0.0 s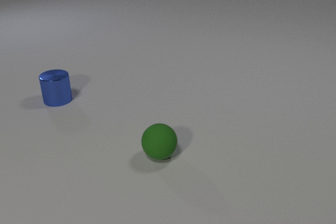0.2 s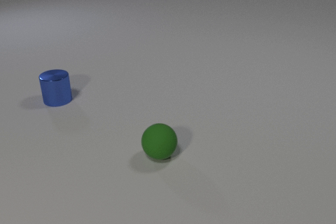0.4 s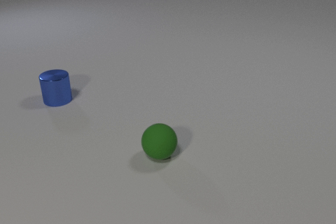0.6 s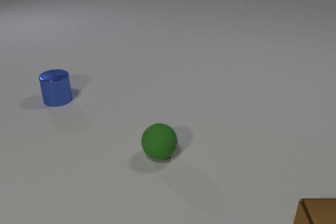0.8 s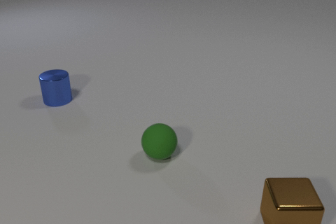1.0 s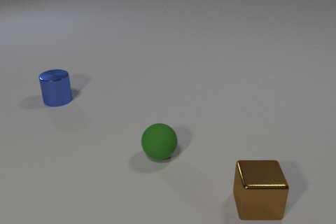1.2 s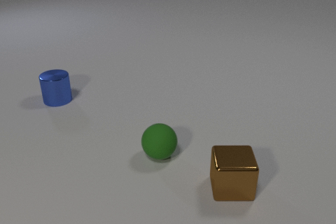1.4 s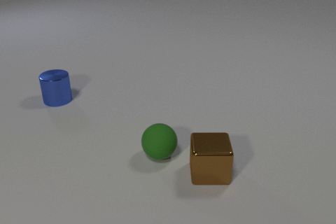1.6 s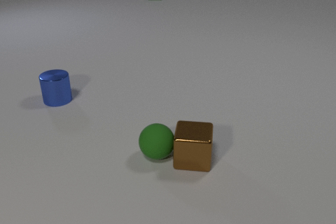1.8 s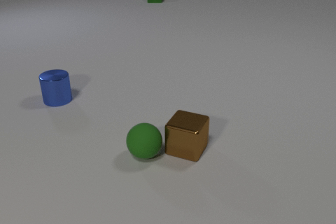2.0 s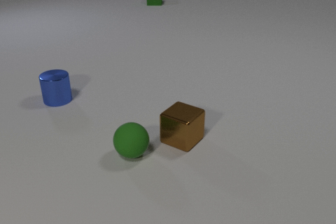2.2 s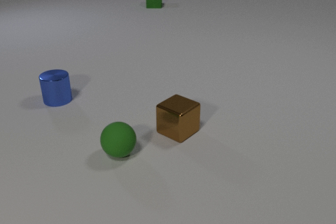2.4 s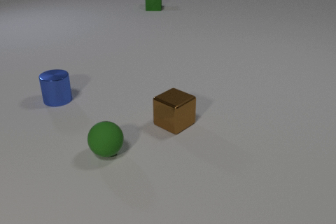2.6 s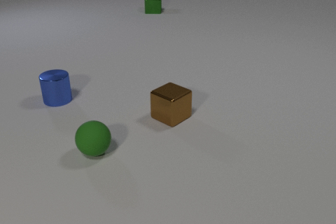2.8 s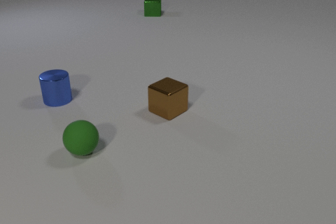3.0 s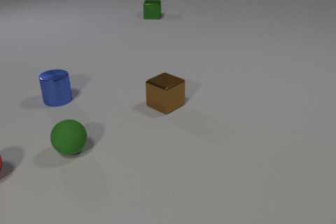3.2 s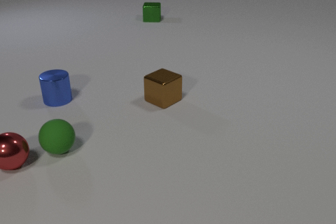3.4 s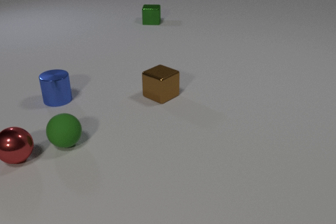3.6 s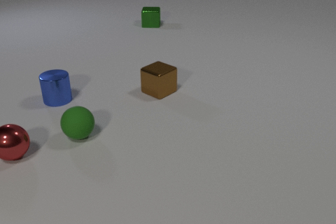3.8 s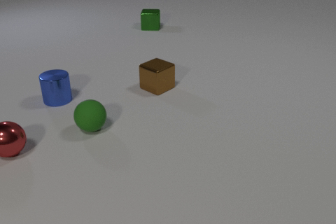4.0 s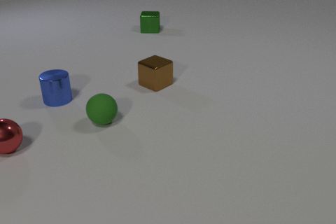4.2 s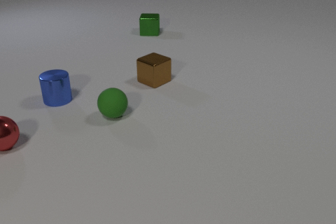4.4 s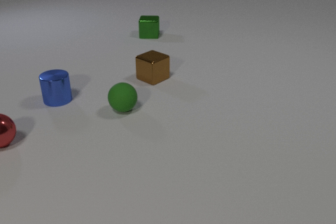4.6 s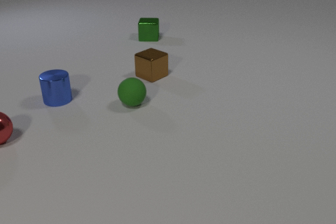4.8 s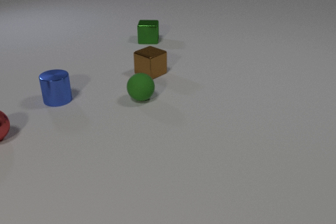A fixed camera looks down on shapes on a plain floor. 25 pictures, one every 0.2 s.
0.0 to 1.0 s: The brown metal cube comes in at the bottom edge, slides to the left and away from the camera.
1.0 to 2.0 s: The brown metal cube slides away from the camera and to the left, spins clockwise seen from above by about 30 degrees, its near face sliding to the left. The green rubber sphere rolls to the left. The green metal cube comes in at the top edge, slides toward the camera. The brown metal cube and the green rubber sphere collide.
2.0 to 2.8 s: The brown metal cube slides away from the camera. The green rubber sphere rolls to the left. The green metal cube slides toward the camera.
2.8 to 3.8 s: The brown metal cube slides away from the camera. The green rubber sphere rolls away from the camera. The green metal cube slides toward the camera. The red metal sphere comes in at the left edge, rolls away from the camera and to the right. The green rubber sphere and the red metal sphere collide.
3.8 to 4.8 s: The brown metal cube slides away from the camera. The green rubber sphere rolls away from the camera and to the right. The green metal cube slides toward the camera. The red metal sphere rolls away from the camera and to the left.
How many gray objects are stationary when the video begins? 0.
How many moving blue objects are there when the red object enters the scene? 0.
What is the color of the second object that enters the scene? green.
